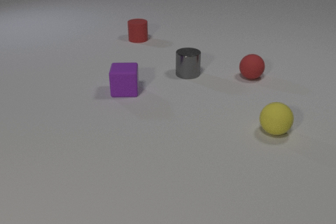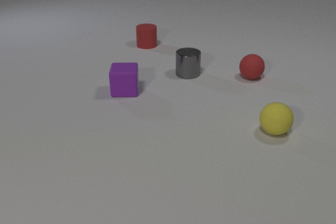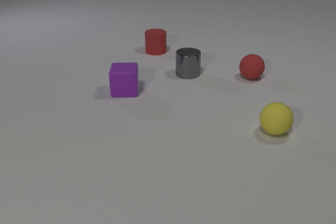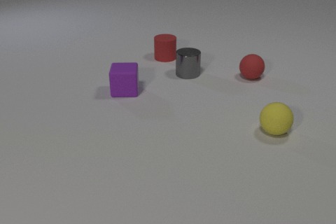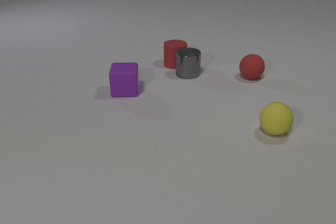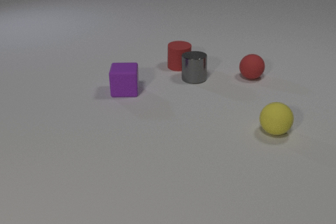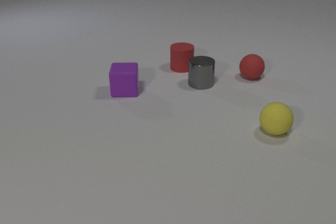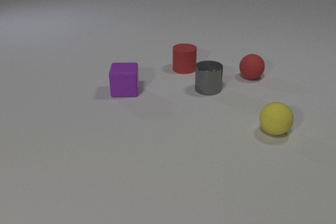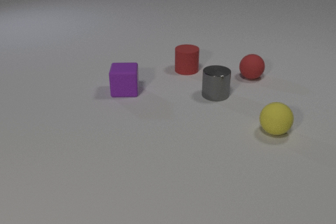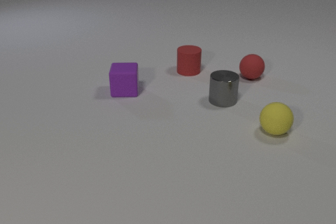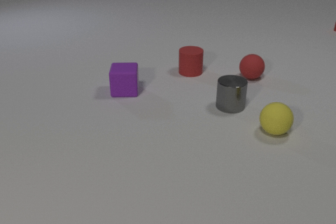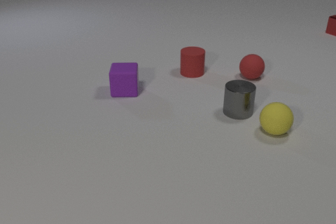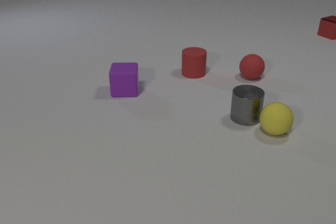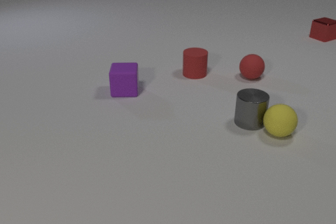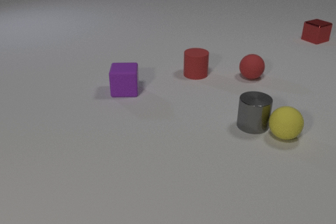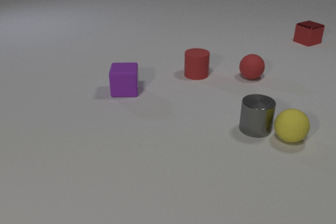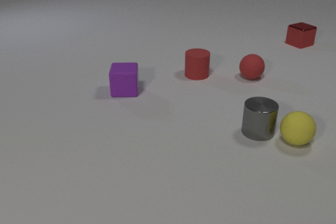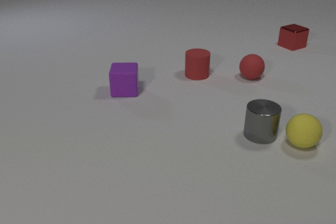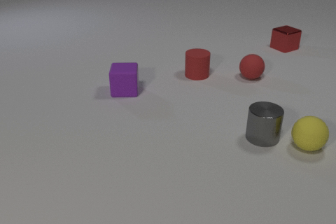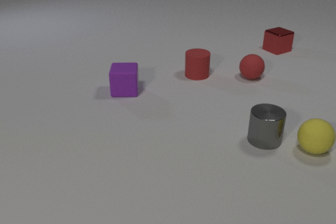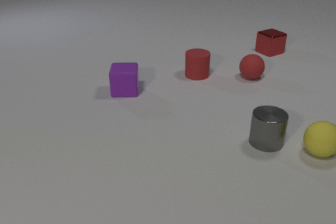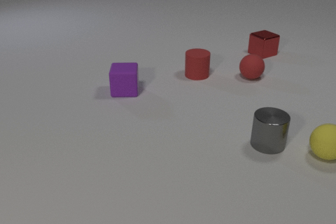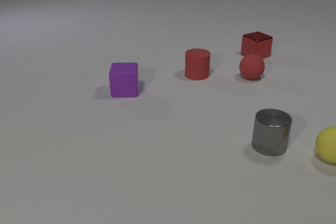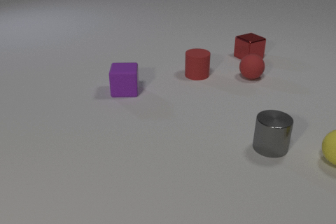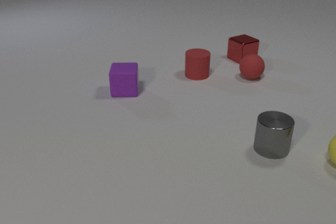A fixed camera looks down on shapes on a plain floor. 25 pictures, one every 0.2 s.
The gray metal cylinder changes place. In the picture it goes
toward the camera.
The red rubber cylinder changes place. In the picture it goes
toward the camera.
0.0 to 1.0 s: The red rubber cylinder slides toward the camera and to the right. The gray metal cylinder slides toward the camera and to the right. The red rubber cylinder and the gray metal cylinder collide.
1.0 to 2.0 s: The red rubber cylinder slides toward the camera and to the right. The gray metal cylinder slides toward the camera and to the right. The red metal cube comes in at the right edge.
2.0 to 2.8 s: The red rubber cylinder slides toward the camera and to the right. The gray metal cylinder slides toward the camera and to the right. The red metal cube slides toward the camera and to the left. The yellow rubber sphere rolls to the right. The gray metal cylinder and the yellow rubber sphere collide.
2.8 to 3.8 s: The gray metal cylinder slides toward the camera and to the right. The red metal cube slides toward the camera and to the left. The yellow rubber sphere rolls to the right and toward the camera.
3.8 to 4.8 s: The gray metal cylinder slides toward the camera and to the right. The red metal cube slides to the left and toward the camera. The yellow rubber sphere rolls to the right and toward the camera.
How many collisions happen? 2.
Are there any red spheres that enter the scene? no.
How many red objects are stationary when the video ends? 2.
